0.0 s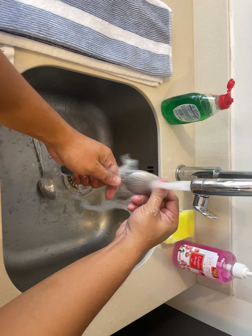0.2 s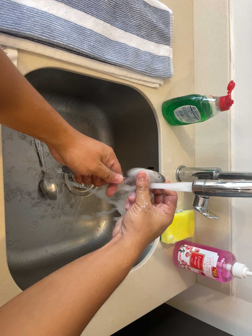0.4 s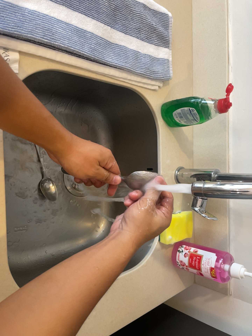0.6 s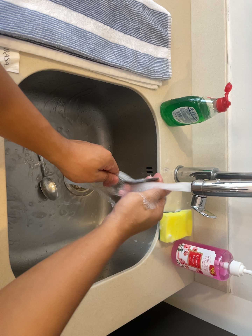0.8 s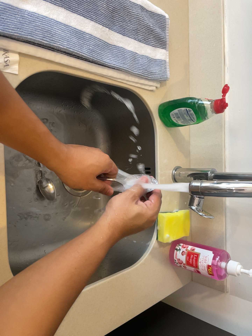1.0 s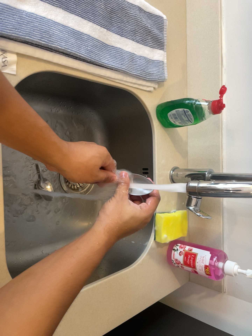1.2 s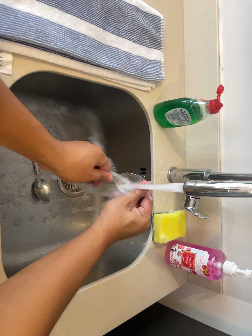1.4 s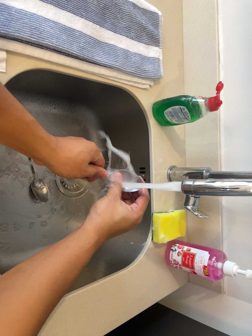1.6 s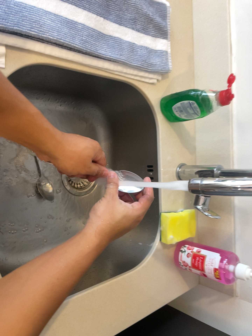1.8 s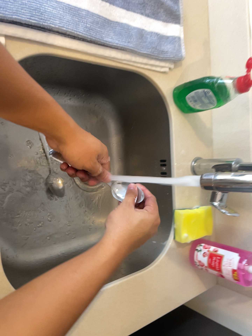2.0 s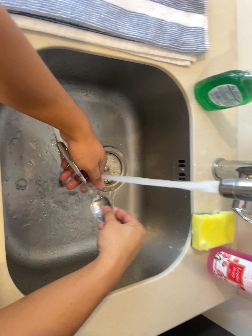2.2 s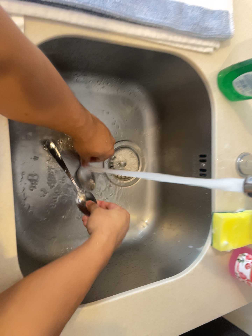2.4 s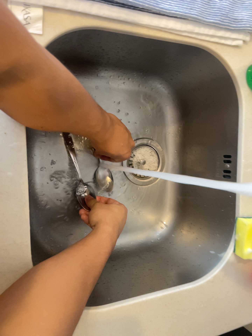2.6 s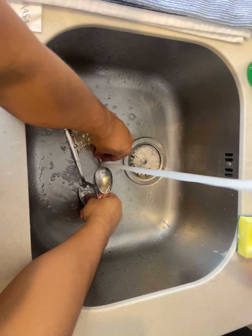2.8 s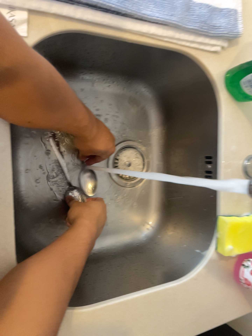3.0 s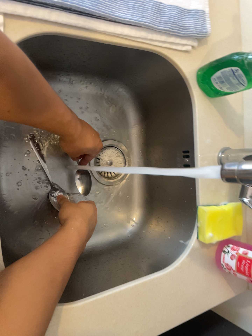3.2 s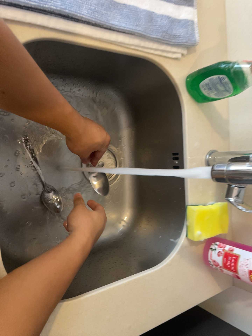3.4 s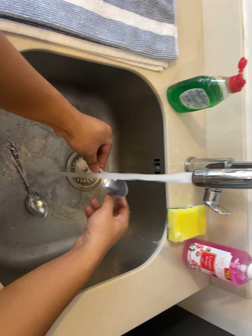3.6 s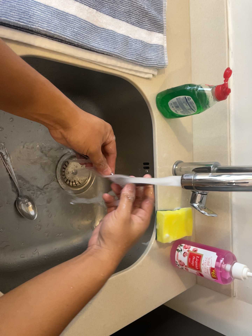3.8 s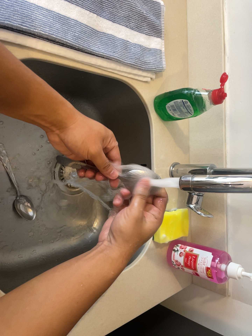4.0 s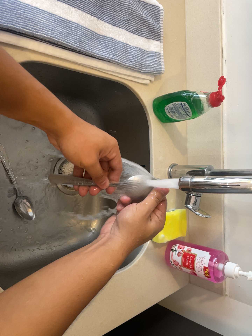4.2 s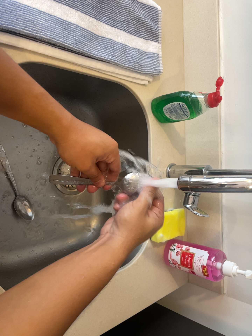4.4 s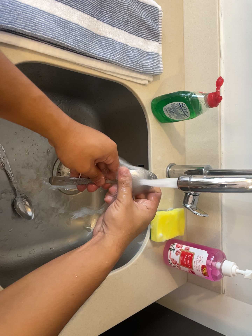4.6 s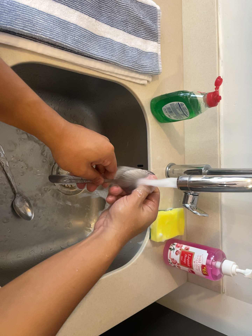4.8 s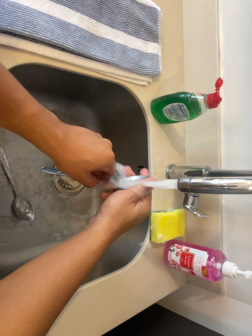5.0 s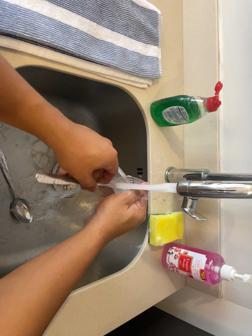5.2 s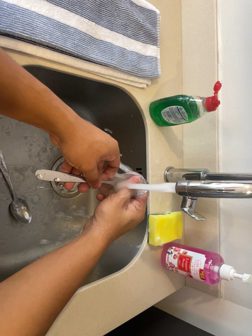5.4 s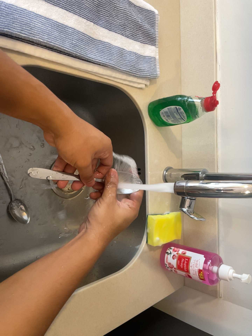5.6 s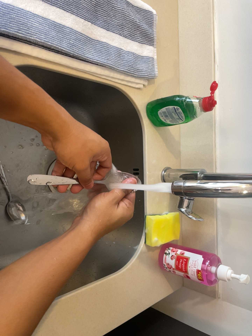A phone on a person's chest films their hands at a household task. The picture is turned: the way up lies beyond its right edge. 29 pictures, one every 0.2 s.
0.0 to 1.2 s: The camera shifts only a little, or ends up much as it began.
1.2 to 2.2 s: The camera swings to its left by about 15 degrees, and the scene slides to the right. It travels forward and to its right, about 12 cm, so what stands in front looms larger.
2.2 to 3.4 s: The camera swings to its right by about 10 degrees, and the scene slides to the left. It travels backward, about 6 cm, so what stands in front gets smaller.
3.4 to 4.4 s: The camera shifts only a little, or ends up much as it began.
4.4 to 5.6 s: The camera keeps its place and its aim.
The film runs backward here.
